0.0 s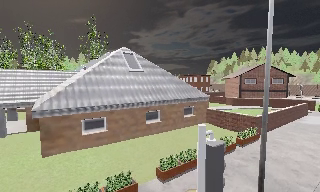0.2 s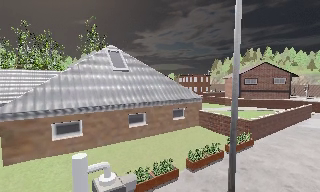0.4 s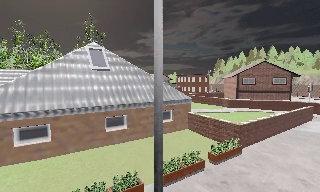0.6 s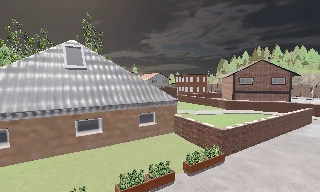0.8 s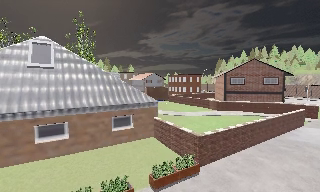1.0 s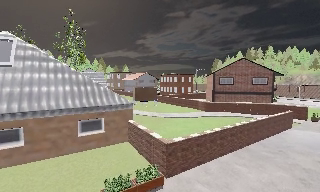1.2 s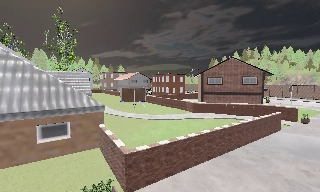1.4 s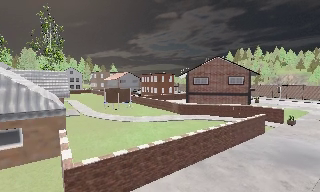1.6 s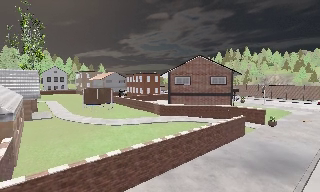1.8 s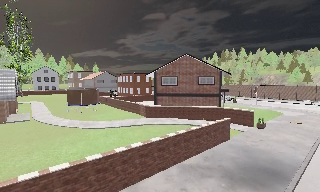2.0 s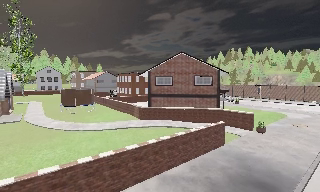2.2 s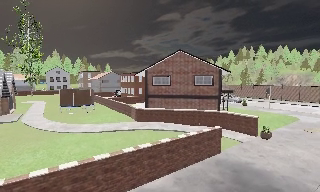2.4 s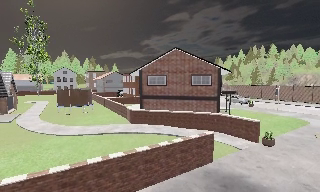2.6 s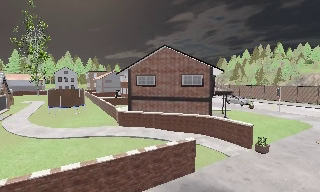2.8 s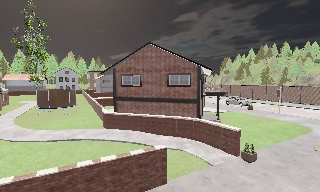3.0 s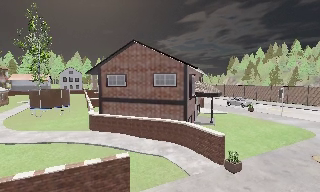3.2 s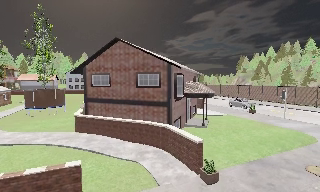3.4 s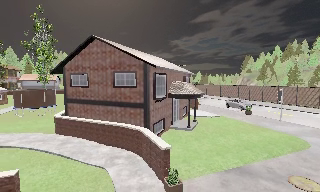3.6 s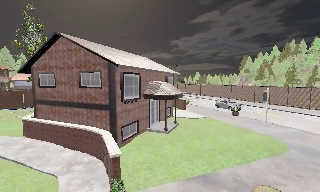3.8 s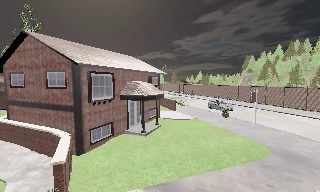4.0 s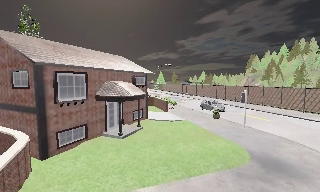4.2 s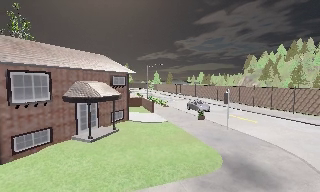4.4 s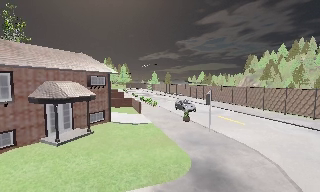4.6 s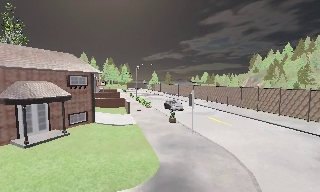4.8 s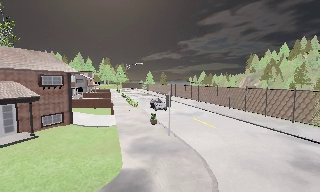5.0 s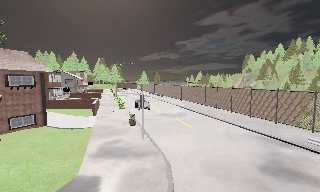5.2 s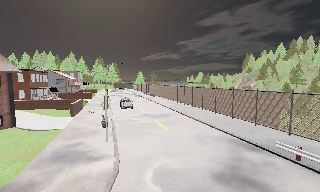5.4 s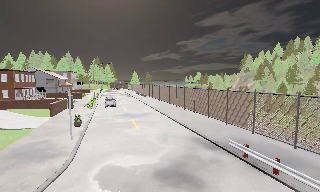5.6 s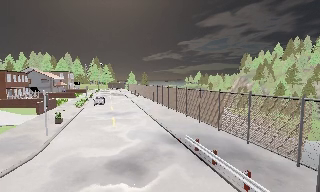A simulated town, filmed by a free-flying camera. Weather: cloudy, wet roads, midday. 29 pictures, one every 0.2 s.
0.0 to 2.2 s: The camera travels to its right and forward, about 17 m, so close, fixed things drift to the left.
2.2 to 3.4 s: The camera pans to its left, which is counterclockwise from overhead, by about 15 degrees. It travels to its right and forward, about 9 m, so close, fixed things drift to the left.
3.4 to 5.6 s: The camera travels to its right, about 20 m, so close, fixed things drift to the left.
The film runs backward here.
